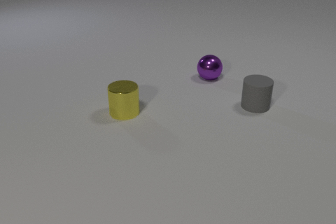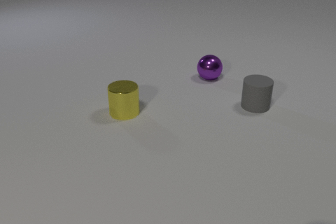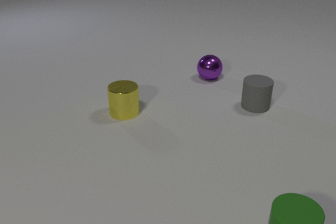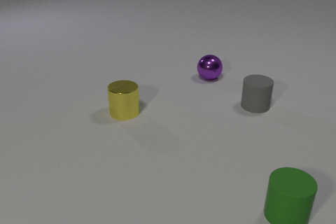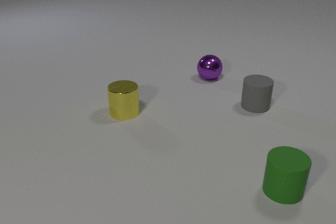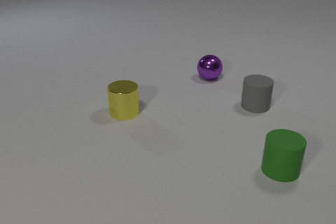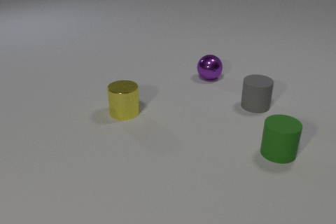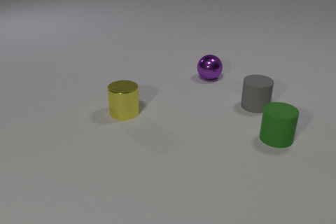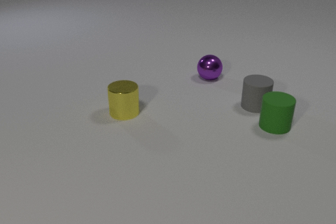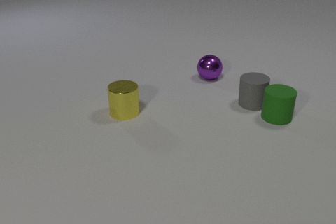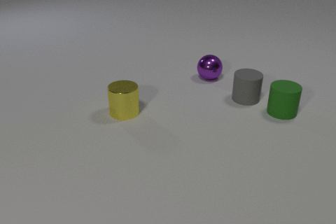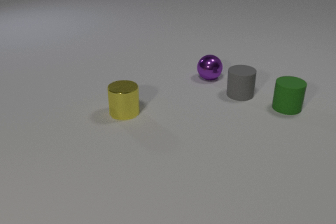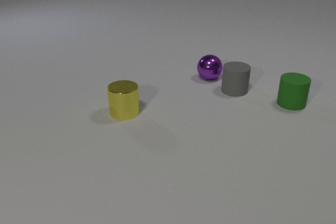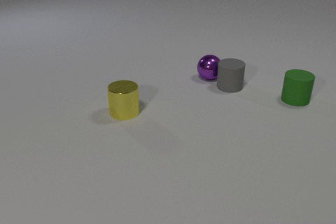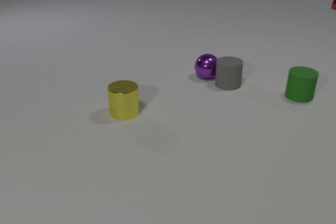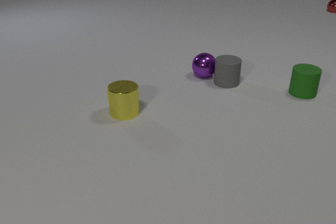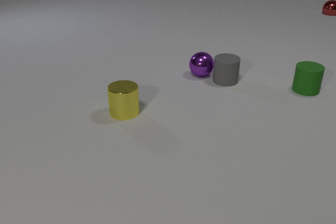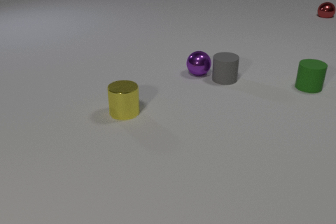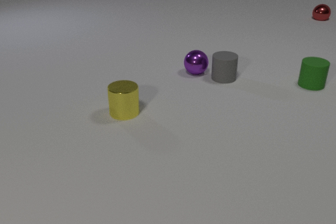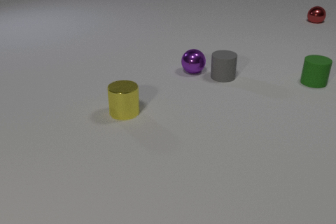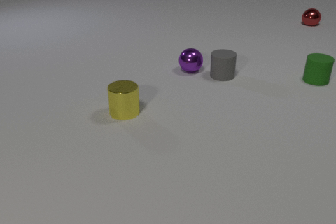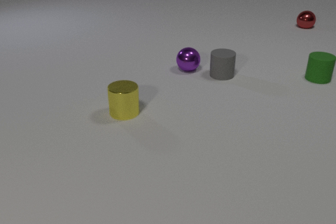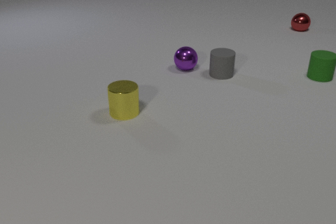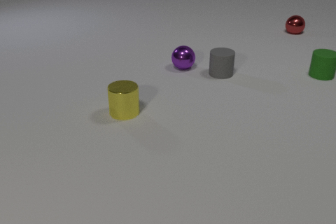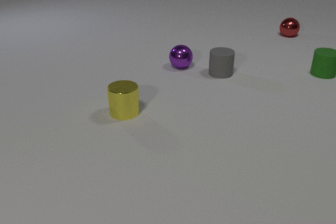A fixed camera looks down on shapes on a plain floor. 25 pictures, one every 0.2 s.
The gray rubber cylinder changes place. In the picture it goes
away from the camera.
The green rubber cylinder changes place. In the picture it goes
away from the camera.
0.0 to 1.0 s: The green rubber cylinder comes in at the bottom edge, slides away from the camera.
1.0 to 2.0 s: The green rubber cylinder slides away from the camera. The gray rubber cylinder slides away from the camera and to the left. The green rubber cylinder and the gray rubber cylinder collide.
2.0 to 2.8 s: The green rubber cylinder slides away from the camera. The gray rubber cylinder slides away from the camera and to the left. The red metal sphere comes in at the right edge, rolls toward the camera. The gray rubber cylinder and the purple metal sphere collide.
2.8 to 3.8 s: The green rubber cylinder slides away from the camera. The gray rubber cylinder slides away from the camera. The purple metal sphere rolls to the left and away from the camera. The red metal sphere rolls toward the camera.
3.8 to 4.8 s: The green rubber cylinder slides away from the camera. The gray rubber cylinder slides away from the camera. The purple metal sphere rolls to the left and away from the camera. The red metal sphere rolls toward the camera and to the left.
What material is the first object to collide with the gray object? rubber.
What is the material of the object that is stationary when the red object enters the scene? metal.
How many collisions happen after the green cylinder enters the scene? 2.
